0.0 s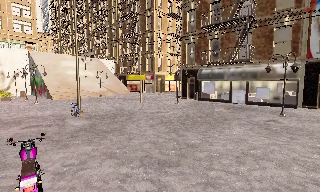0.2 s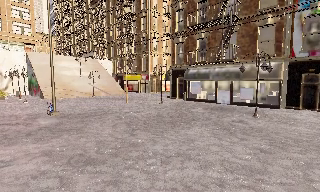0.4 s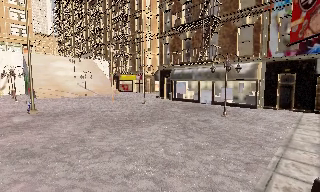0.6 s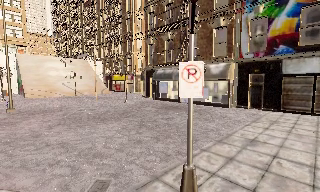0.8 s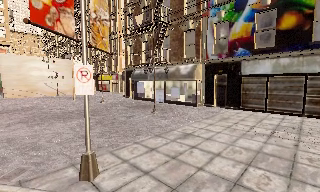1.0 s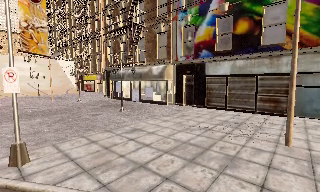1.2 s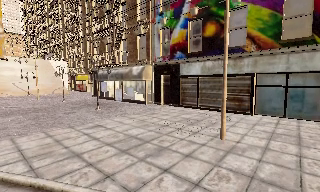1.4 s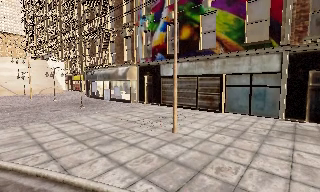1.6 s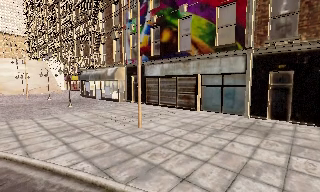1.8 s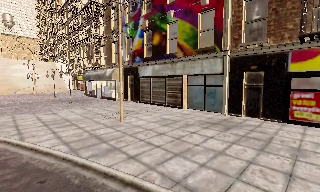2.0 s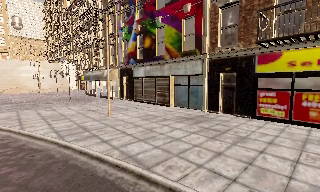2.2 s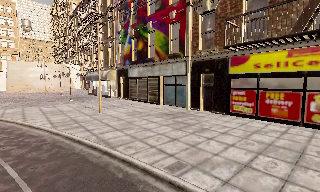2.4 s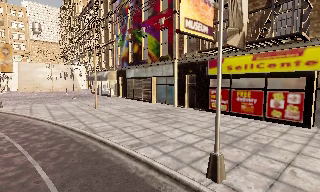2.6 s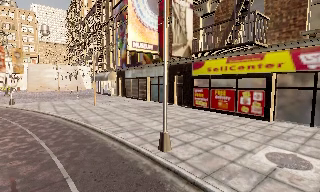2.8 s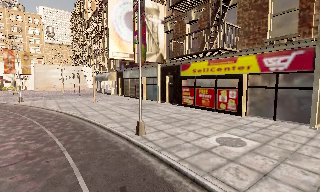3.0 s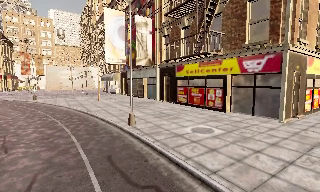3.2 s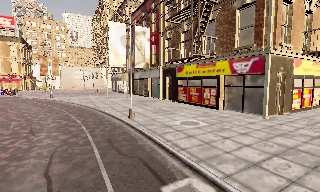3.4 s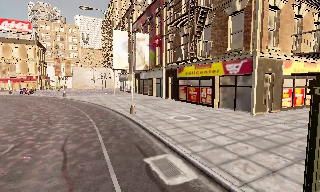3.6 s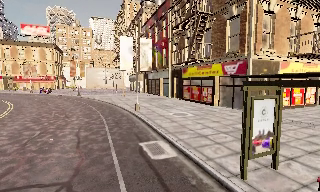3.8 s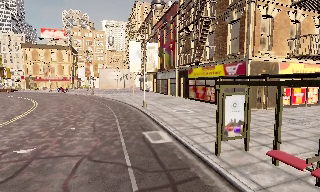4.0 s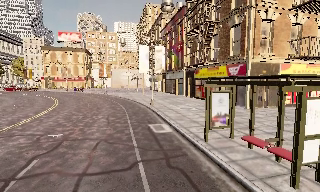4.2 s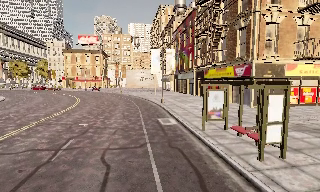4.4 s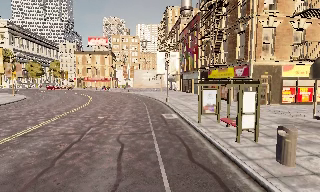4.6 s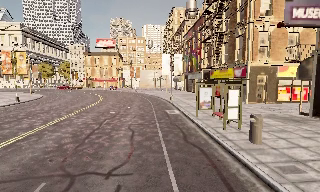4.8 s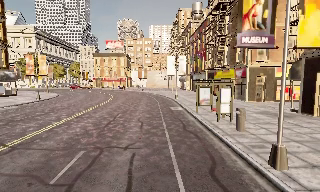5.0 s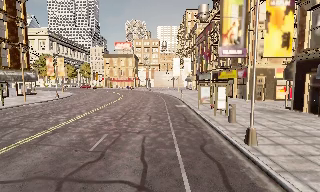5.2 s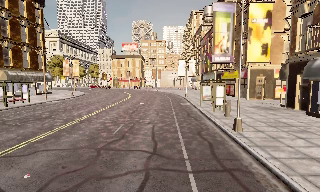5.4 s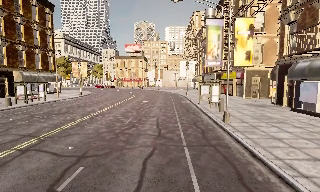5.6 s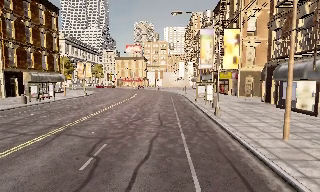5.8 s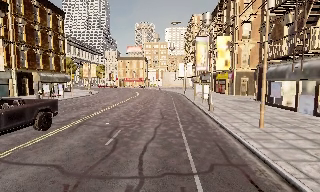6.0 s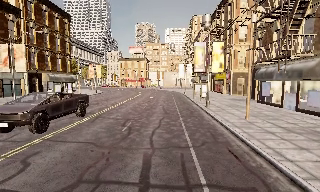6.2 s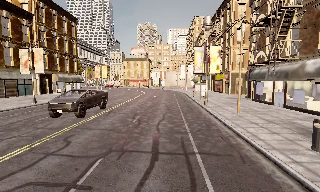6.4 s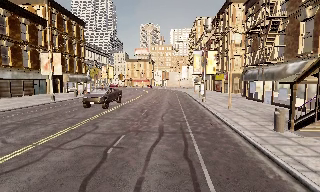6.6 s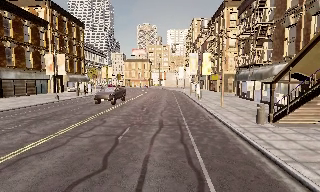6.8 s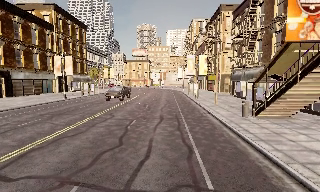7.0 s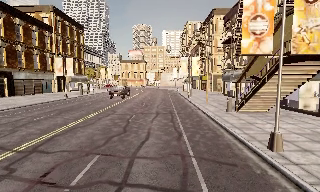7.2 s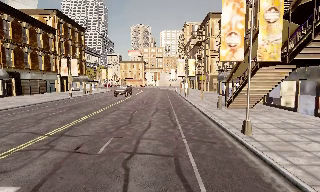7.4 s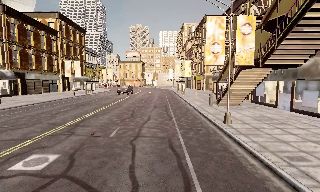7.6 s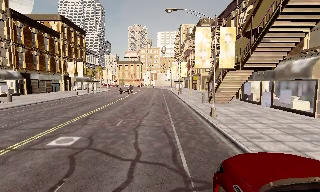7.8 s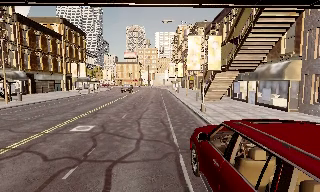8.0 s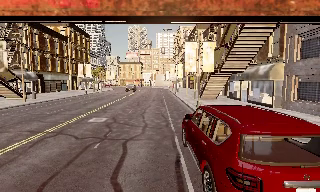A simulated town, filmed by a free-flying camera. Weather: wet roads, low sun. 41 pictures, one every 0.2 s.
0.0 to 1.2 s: The camera travels to its right, about 15 m, so close, fixed things drift to the left.
1.2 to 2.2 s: The camera travels to its right and backward, about 11 m, so close, fixed things drift to the left.
2.2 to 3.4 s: The camera pans to its left, which is counterclockwise from overhead, by about 15 degrees. It travels backward and to its right, about 13 m, so what stands in front gets smaller.
3.4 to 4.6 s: The camera pans to its left, which is counterclockwise from overhead, by about 20 degrees. It travels backward, about 10 m, so what stands in front gets smaller.
4.6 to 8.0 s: The camera travels backward, about 35 m, so what stands in front gets smaller.
The film runs backward here.
